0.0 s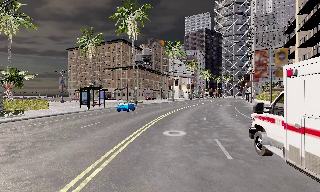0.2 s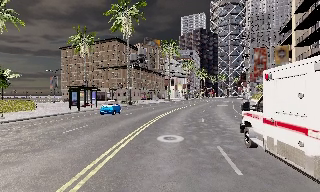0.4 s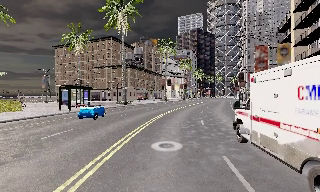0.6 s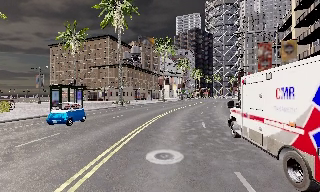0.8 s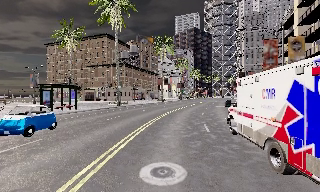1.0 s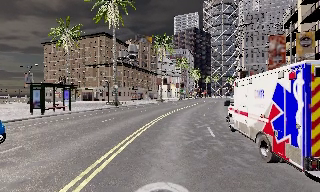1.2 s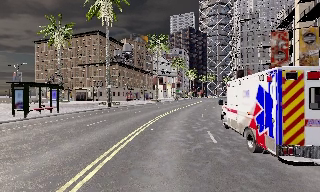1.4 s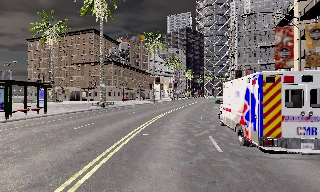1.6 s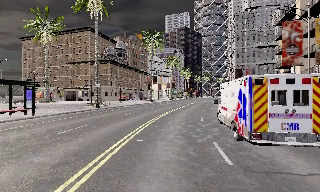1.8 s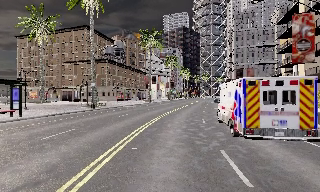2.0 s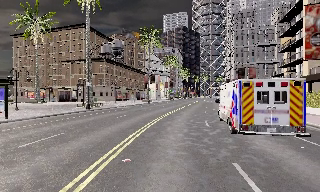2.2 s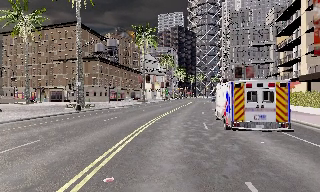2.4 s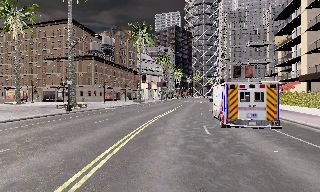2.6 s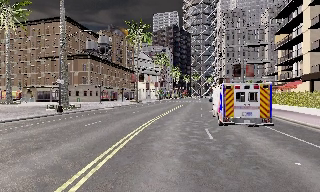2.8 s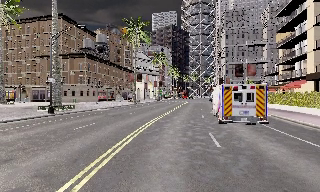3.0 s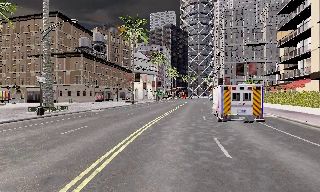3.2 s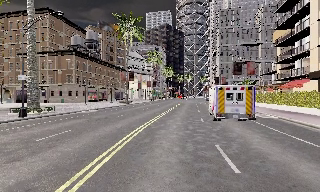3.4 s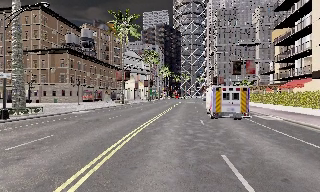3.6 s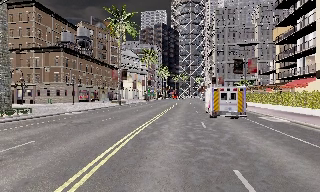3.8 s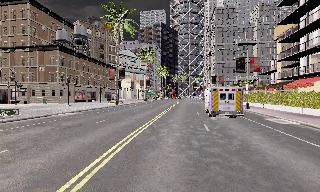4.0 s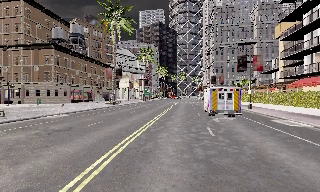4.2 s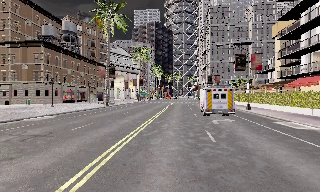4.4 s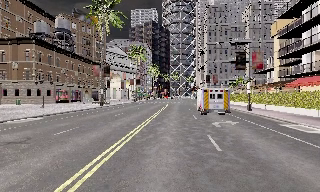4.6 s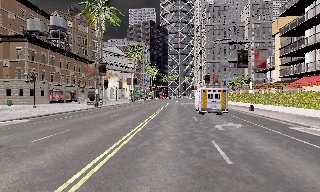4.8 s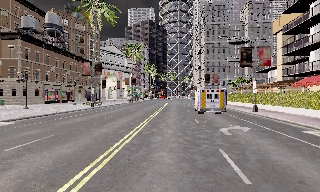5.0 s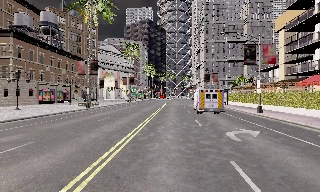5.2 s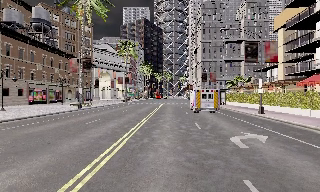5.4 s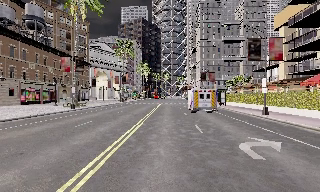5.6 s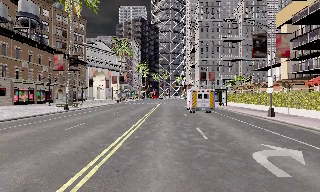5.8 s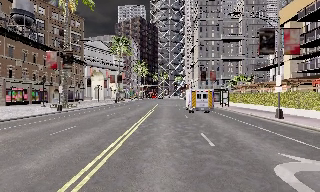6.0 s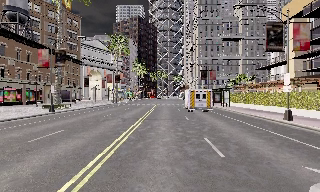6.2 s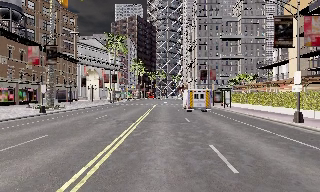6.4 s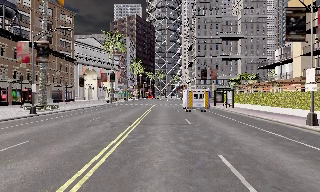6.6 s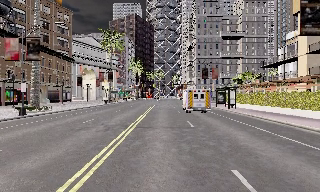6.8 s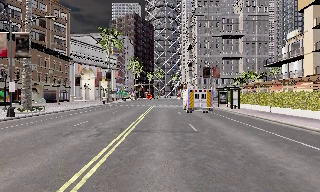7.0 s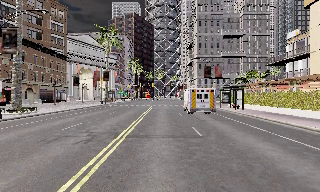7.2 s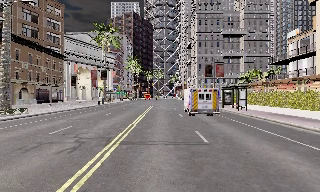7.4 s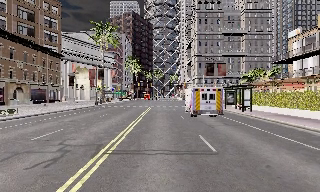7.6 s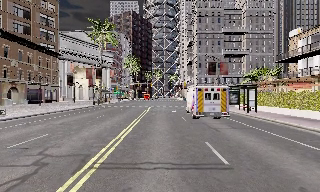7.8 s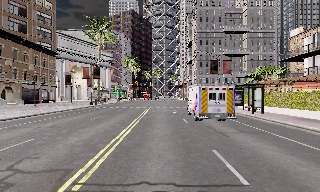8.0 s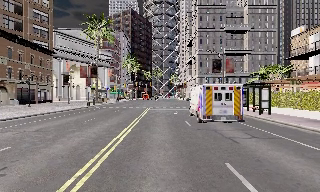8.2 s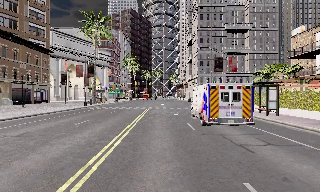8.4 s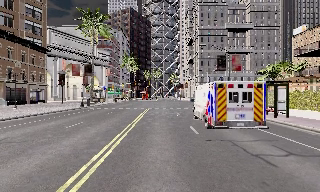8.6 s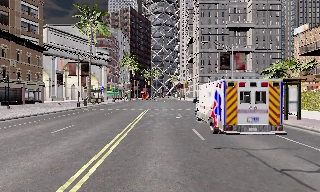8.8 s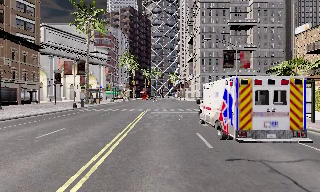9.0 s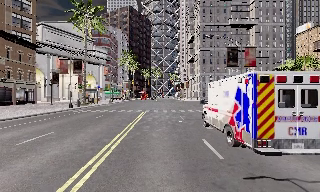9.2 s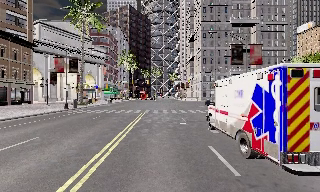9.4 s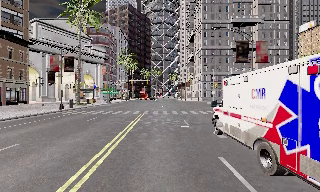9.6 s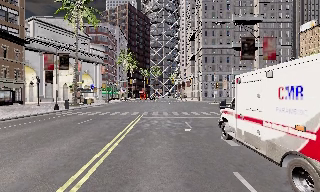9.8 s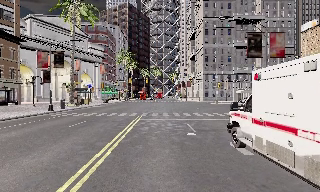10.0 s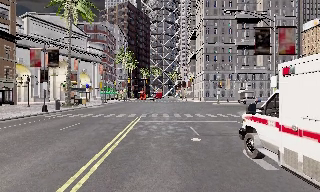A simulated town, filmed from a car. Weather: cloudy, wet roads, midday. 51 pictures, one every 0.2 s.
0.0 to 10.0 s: The scene slides to the left, as the camera pans about 25 degrees to its right. It travels forward, about 50 m, so what stands in front looms larger.
The film runs forward here.
